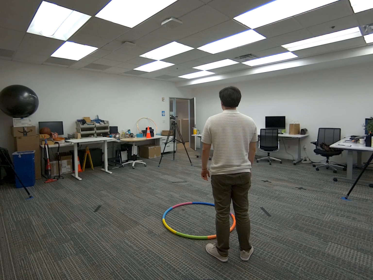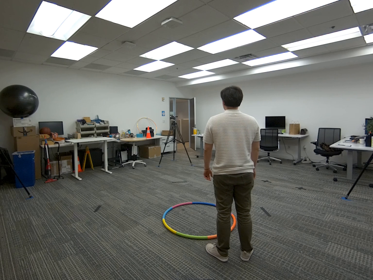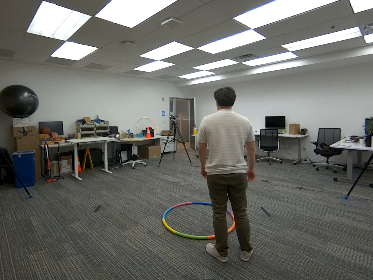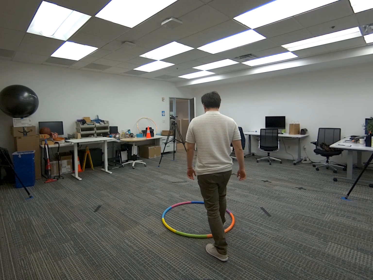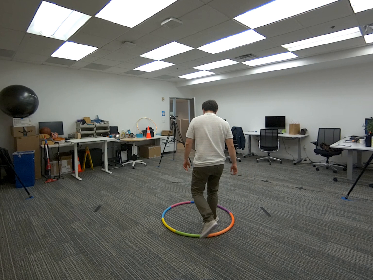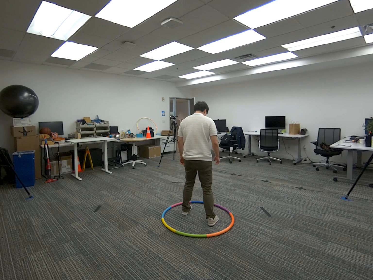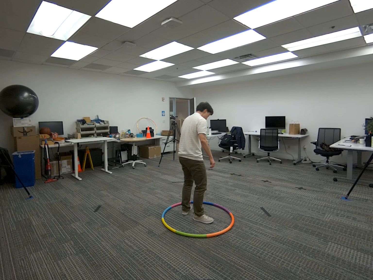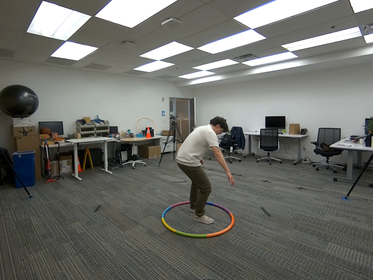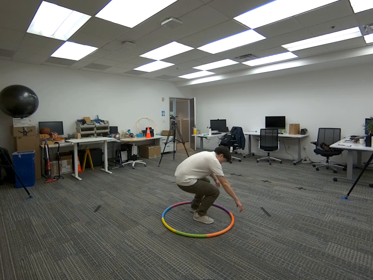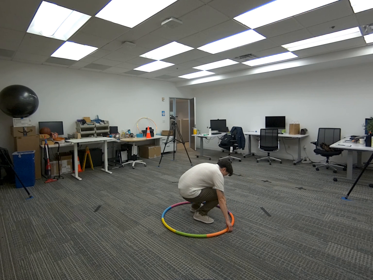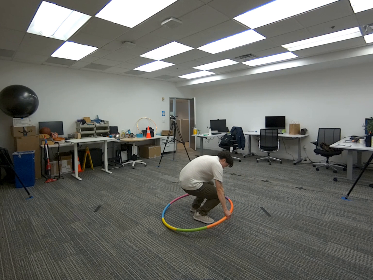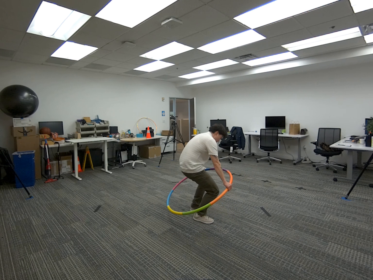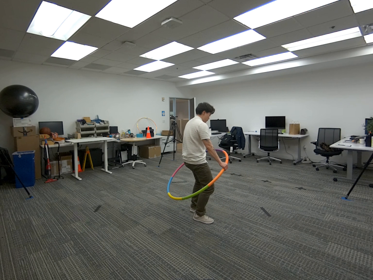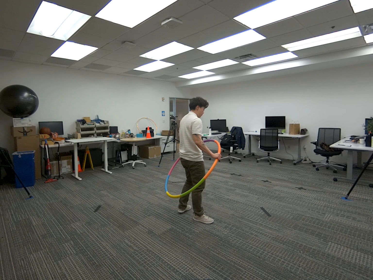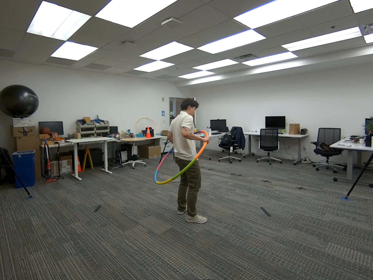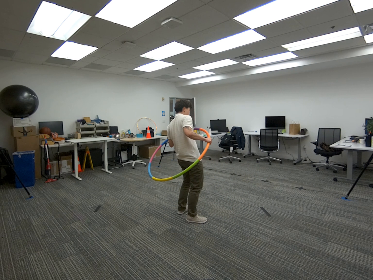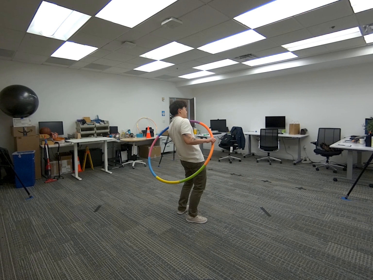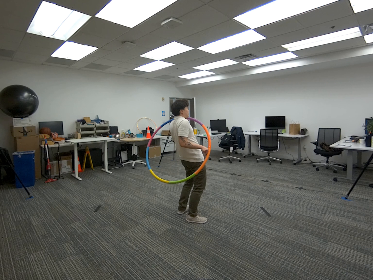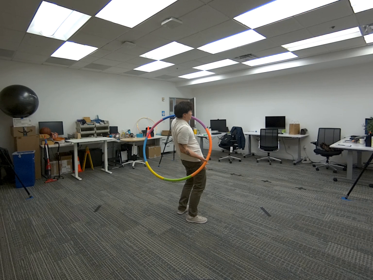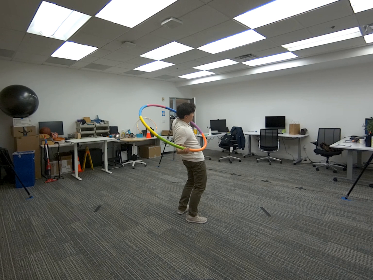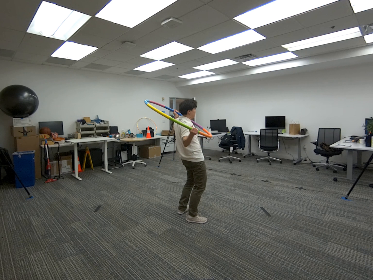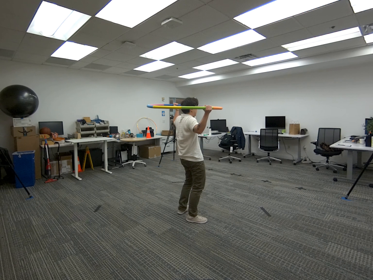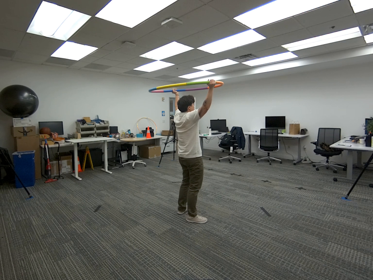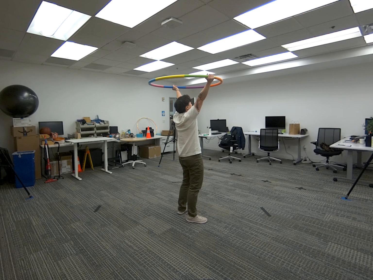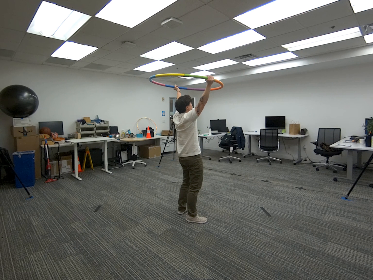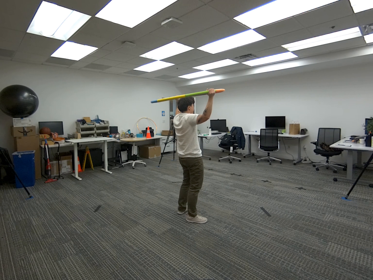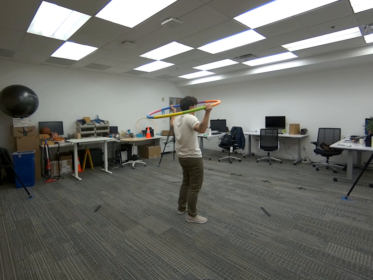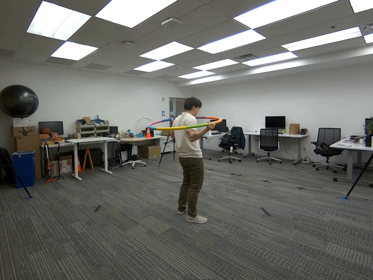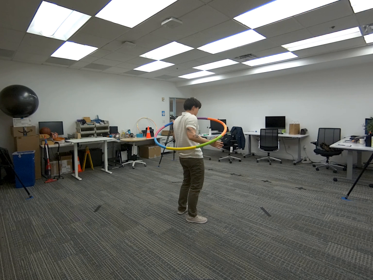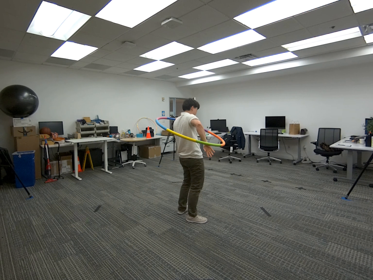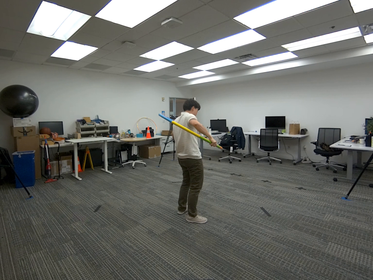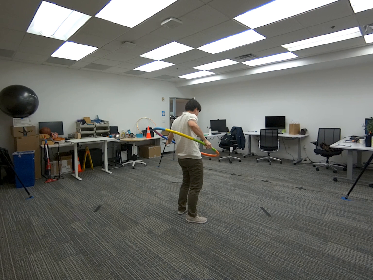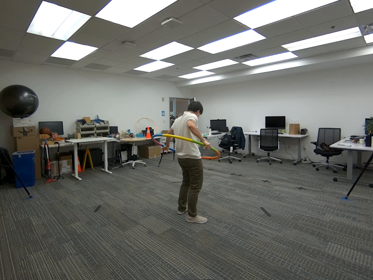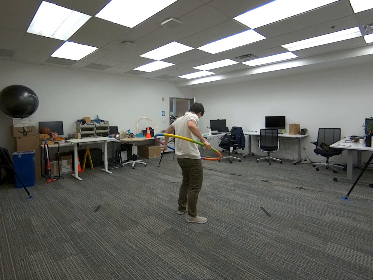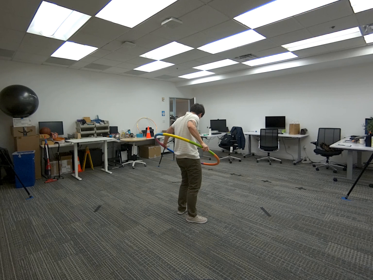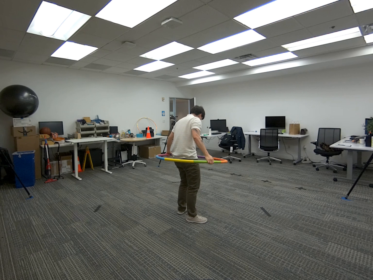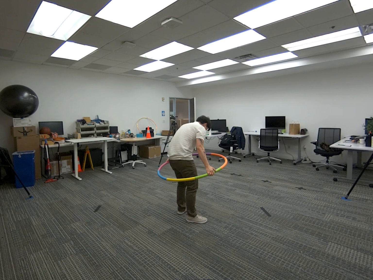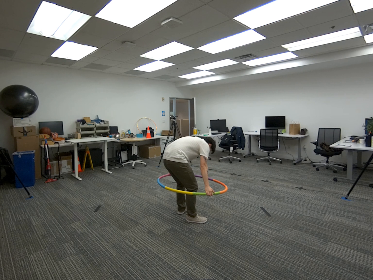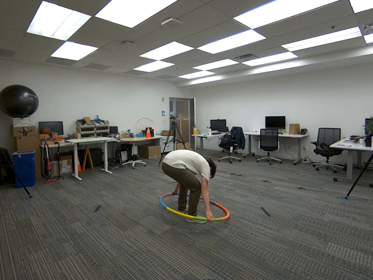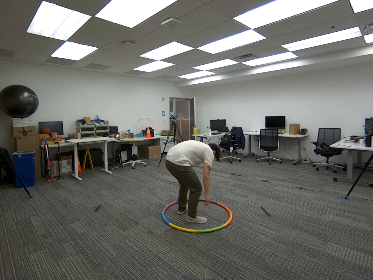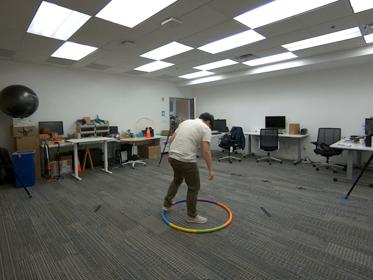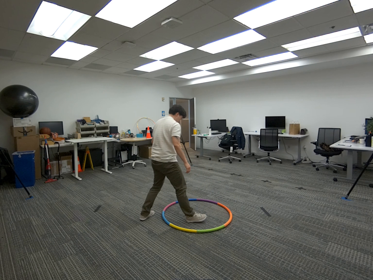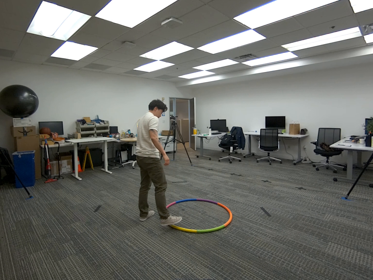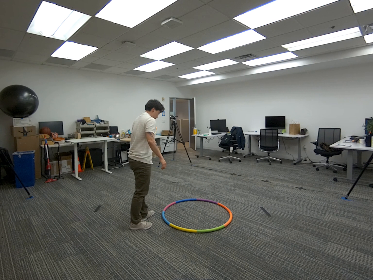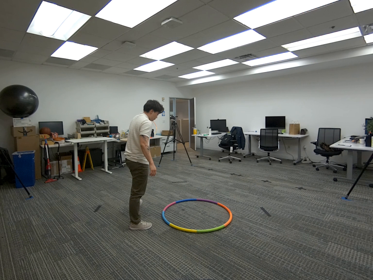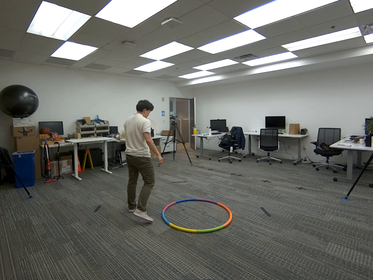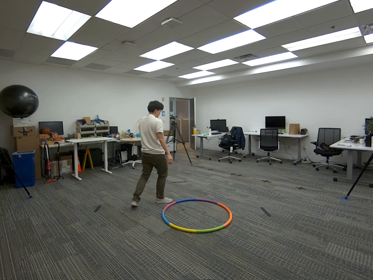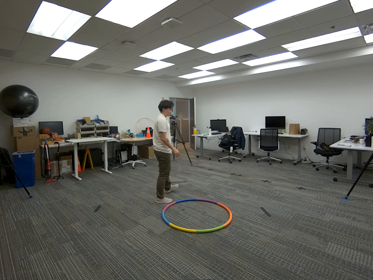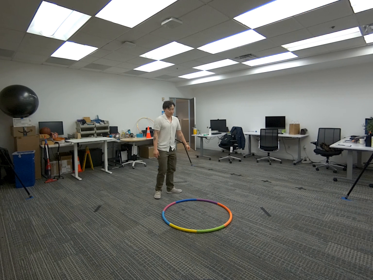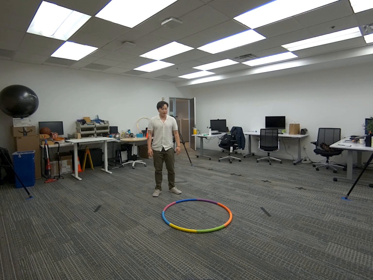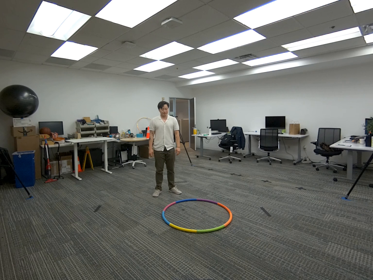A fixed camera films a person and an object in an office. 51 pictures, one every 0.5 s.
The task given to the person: Walk over to the hula hoop on the floor and step inside the hula hoop. Lift the hula hoop over your entire body and place back on the floor when done.
